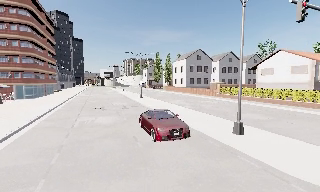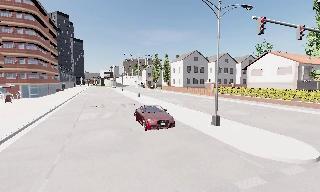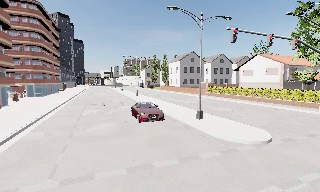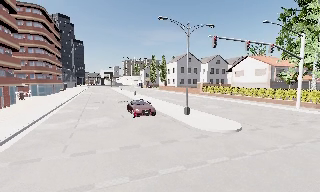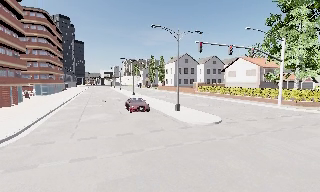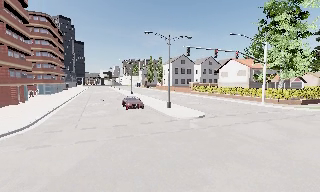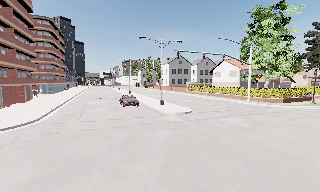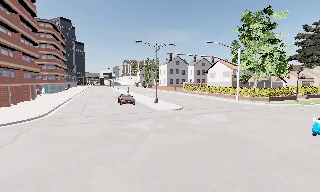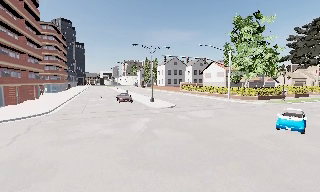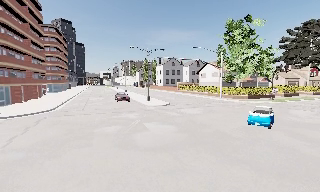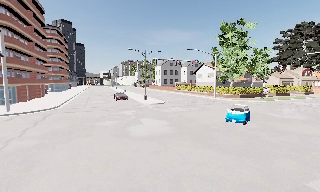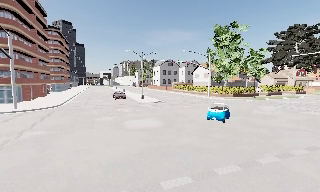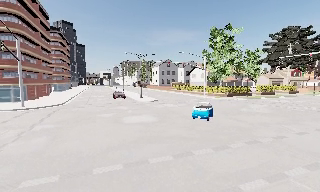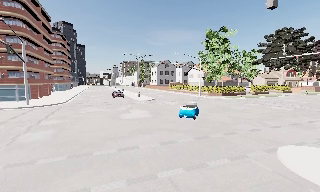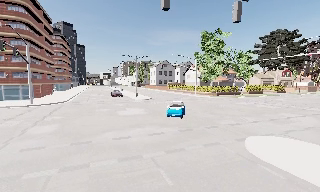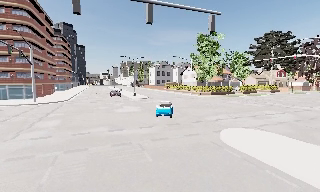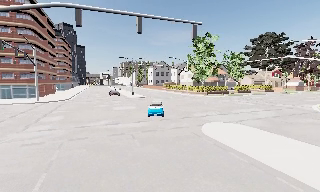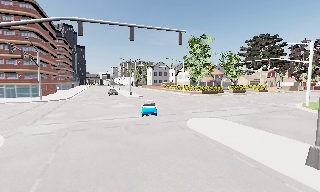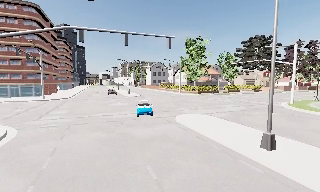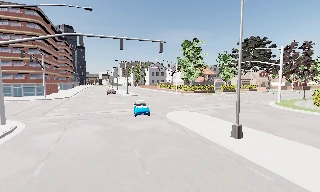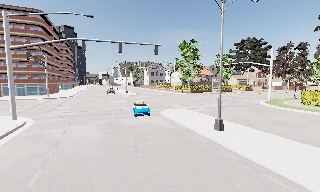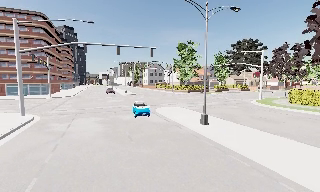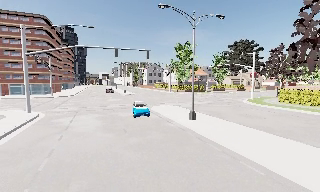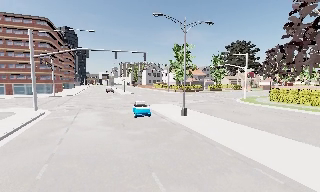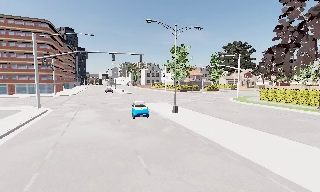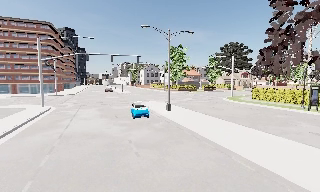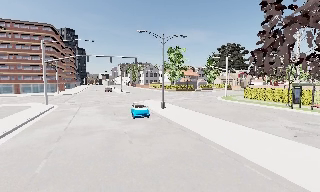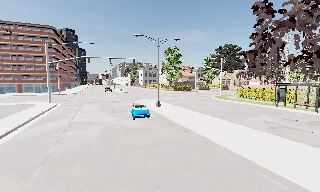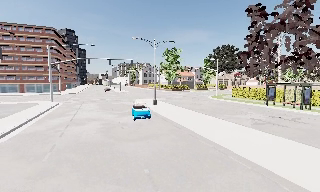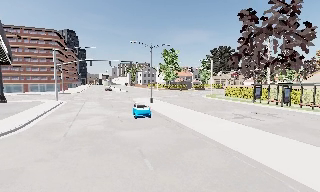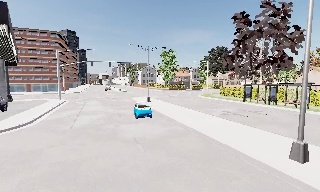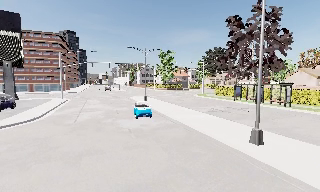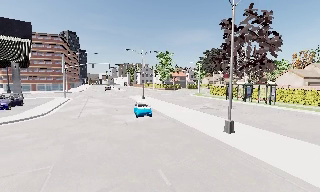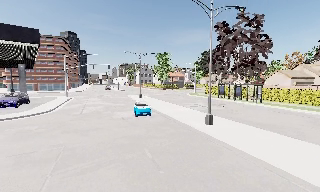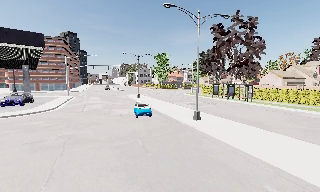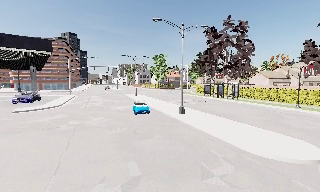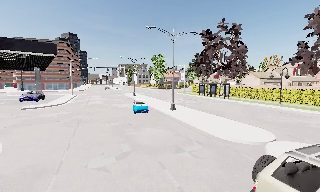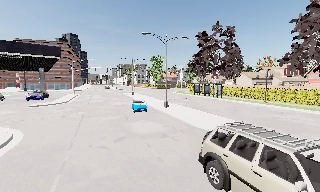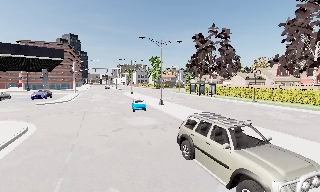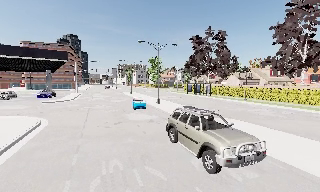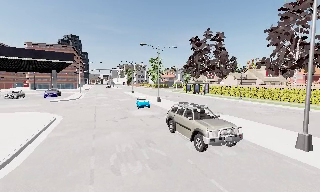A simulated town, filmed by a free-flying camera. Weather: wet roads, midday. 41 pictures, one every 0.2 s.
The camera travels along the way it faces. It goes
backward.
0.0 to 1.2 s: The camera travels backward, about 12 m, so what stands in front gets smaller.
1.2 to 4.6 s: The camera travels backward and to its right, about 25 m, so what stands in front gets smaller.
4.6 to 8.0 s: The camera travels backward, about 30 m, so what stands in front gets smaller.
The film runs forward here.
